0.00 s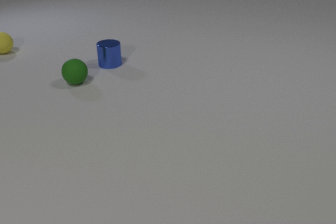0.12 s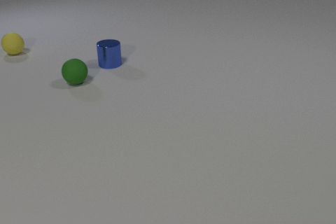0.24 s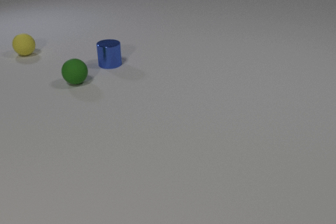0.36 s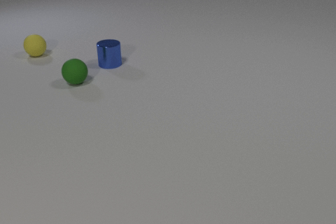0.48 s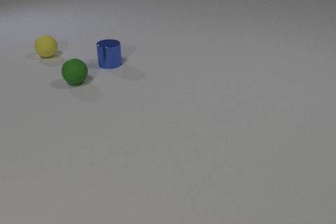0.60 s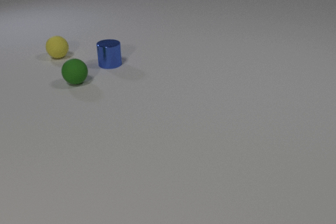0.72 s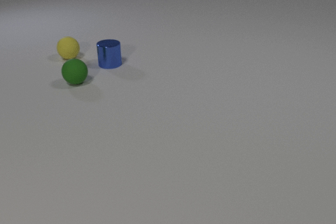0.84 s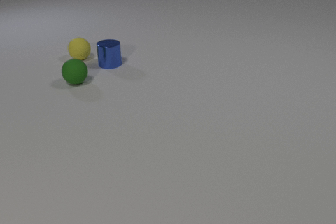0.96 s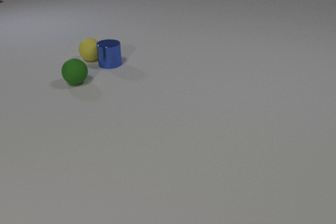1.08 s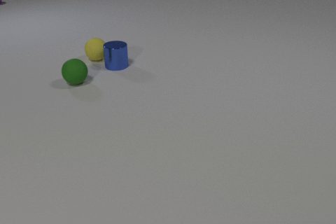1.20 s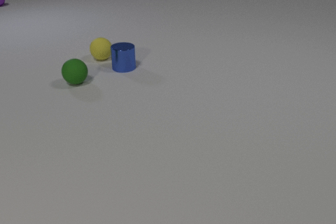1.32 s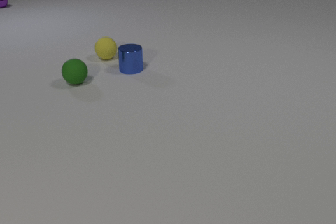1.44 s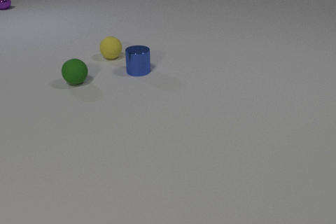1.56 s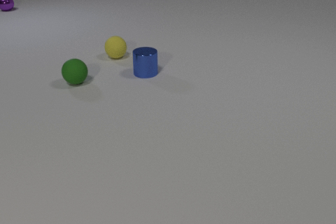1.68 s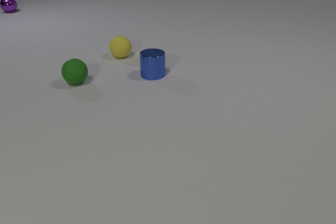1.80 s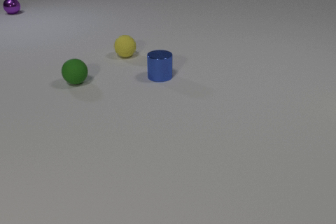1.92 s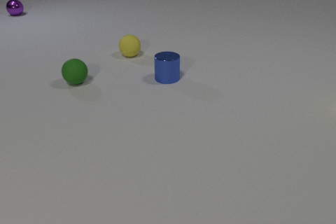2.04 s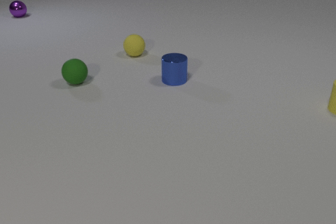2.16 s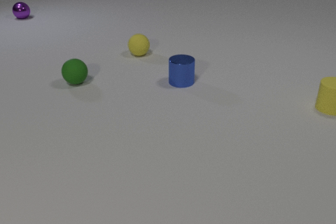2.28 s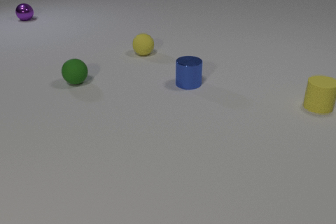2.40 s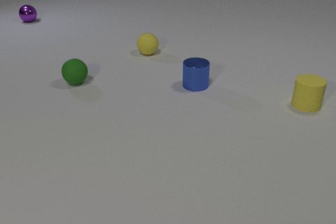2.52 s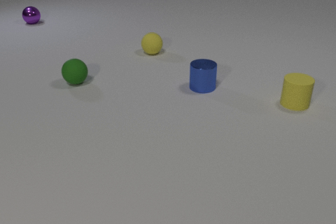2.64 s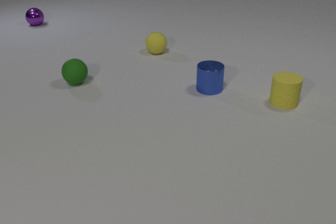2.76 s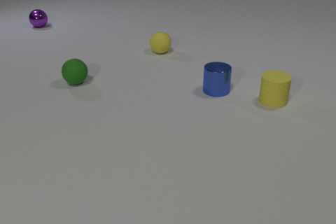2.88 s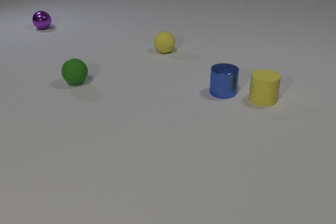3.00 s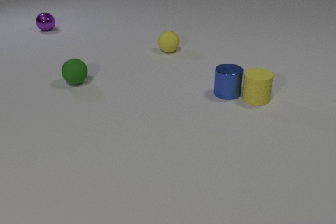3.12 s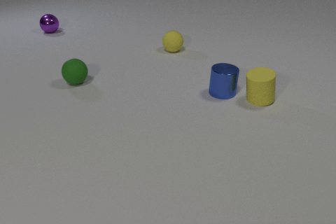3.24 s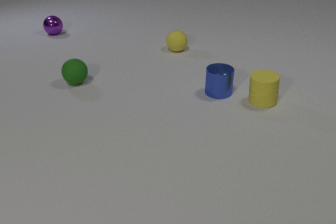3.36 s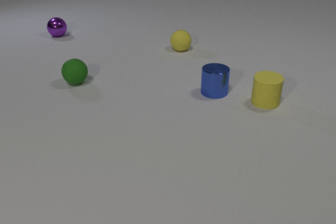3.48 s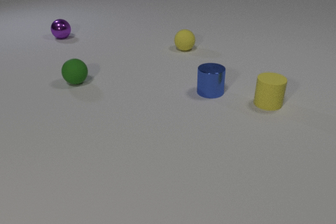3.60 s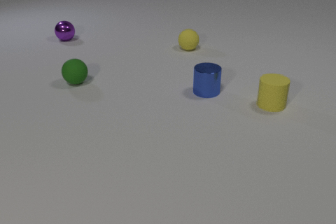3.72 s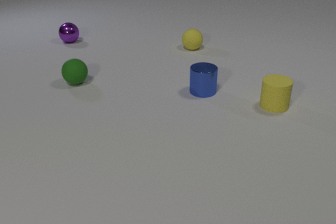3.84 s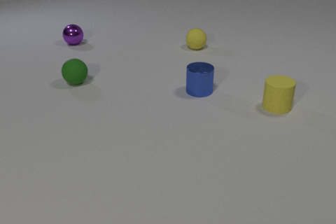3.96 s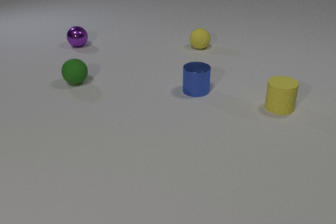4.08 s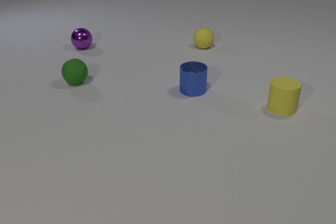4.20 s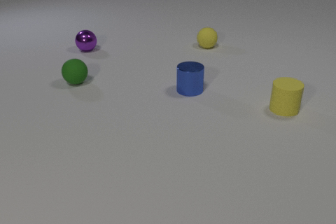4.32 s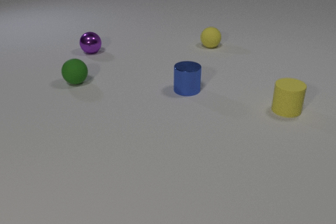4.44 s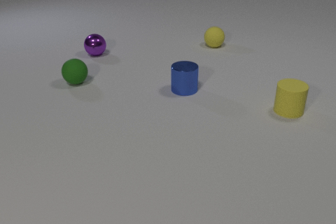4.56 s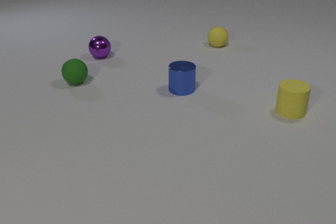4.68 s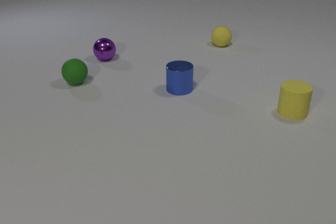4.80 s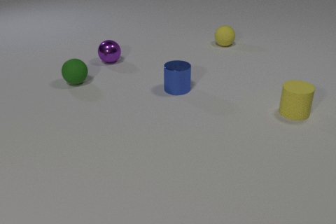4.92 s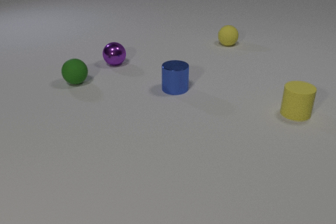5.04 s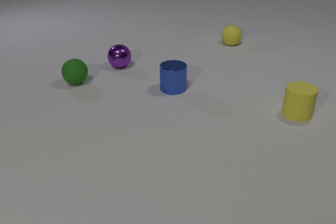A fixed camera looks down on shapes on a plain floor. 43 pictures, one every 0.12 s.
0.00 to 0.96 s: The yellow rubber sphere rolls to the right and toward the camera. The yellow rubber sphere and the blue metal cylinder collide.
0.96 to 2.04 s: The yellow rubber sphere rolls to the right. The blue metal cylinder slides to the right and toward the camera. The yellow rubber cylinder comes in at the right edge. The purple metal sphere comes in at the left edge, rolls toward the camera.
2.04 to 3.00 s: The yellow rubber sphere rolls to the right. The blue metal cylinder slides to the right and toward the camera. The yellow rubber cylinder slides to the left. The purple metal sphere rolls toward the camera and to the right. The blue metal cylinder and the yellow rubber cylinder collide.
3.00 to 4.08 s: The yellow rubber sphere rolls to the right. The blue metal cylinder slides to the left. The yellow rubber cylinder slides to the right and toward the camera. The purple metal sphere rolls toward the camera and to the right.
4.08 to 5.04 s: The yellow rubber sphere rolls to the right and away from the camera. The blue metal cylinder slides to the left. The yellow rubber cylinder slides to the right and toward the camera. The purple metal sphere rolls toward the camera and to the right.
How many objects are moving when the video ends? 4.
How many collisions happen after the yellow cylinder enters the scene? 1.
What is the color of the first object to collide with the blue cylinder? yellow.
